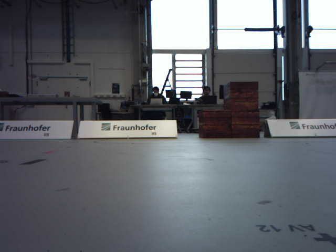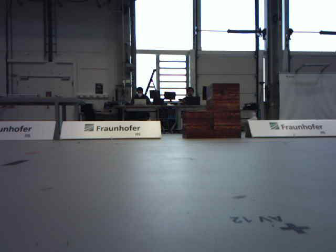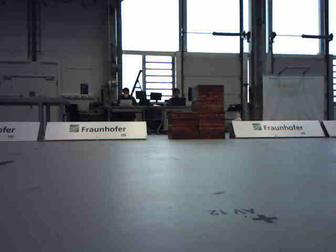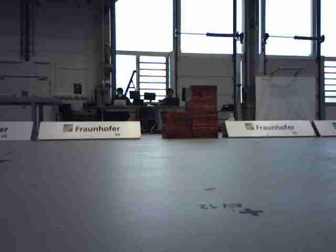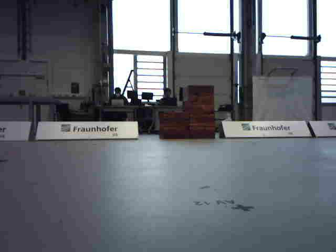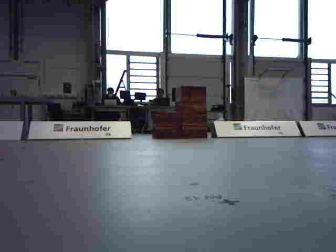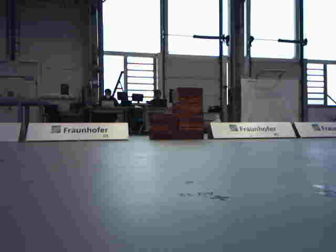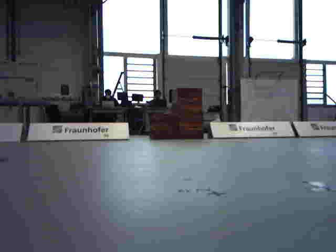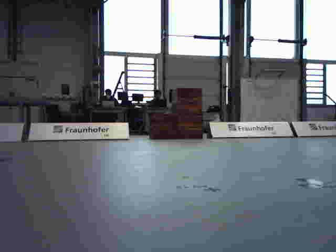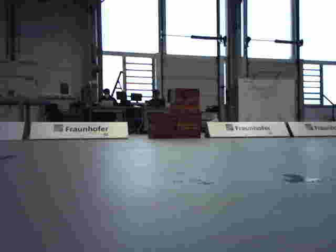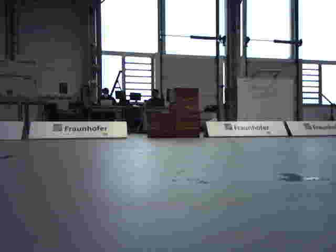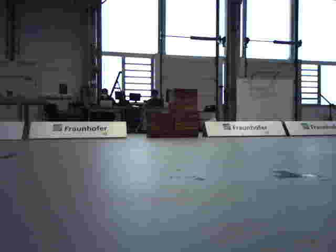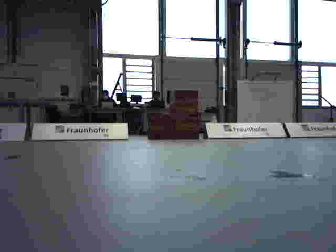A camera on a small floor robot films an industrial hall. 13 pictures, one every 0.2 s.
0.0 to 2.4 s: The camera swings to its right by about 10 degrees, and the scene slides to the left. It travels backward, about 0.5 m, so what stands in front gets smaller.
The film runs backward here.
